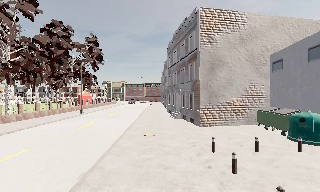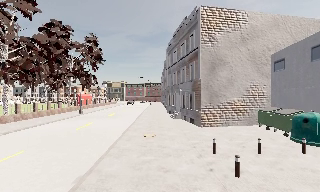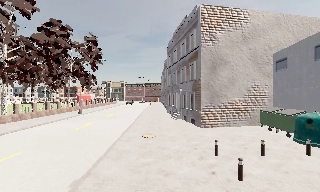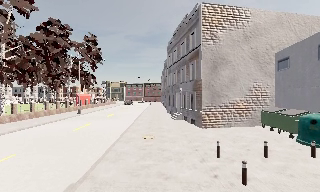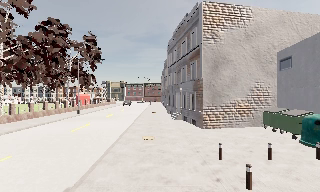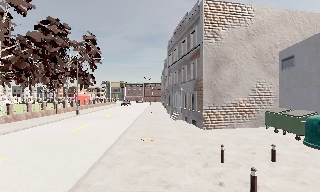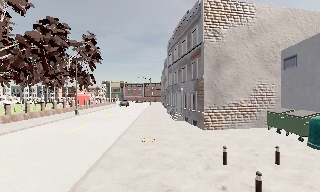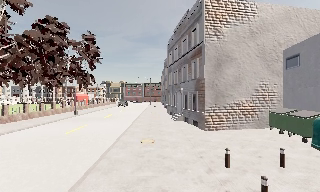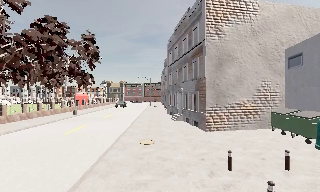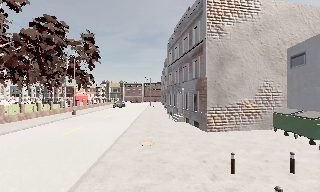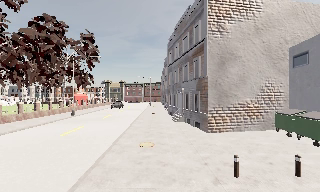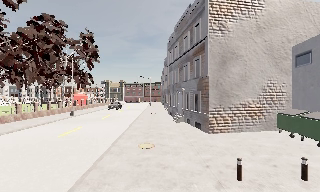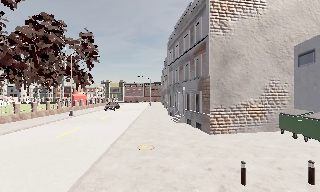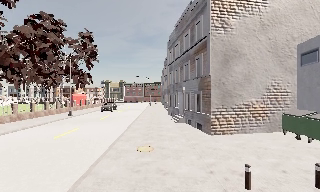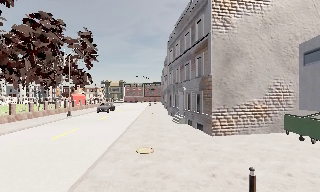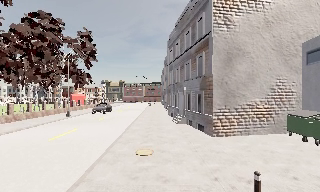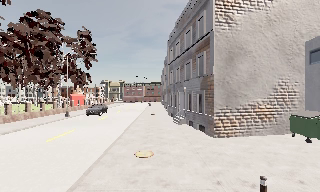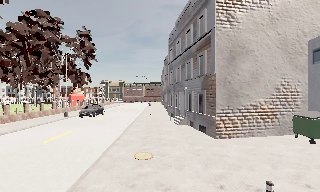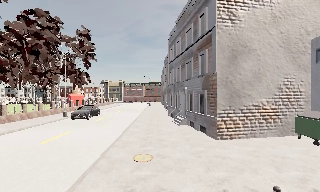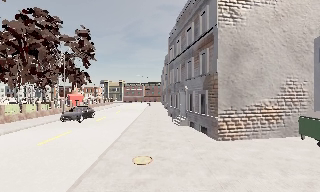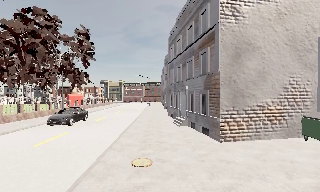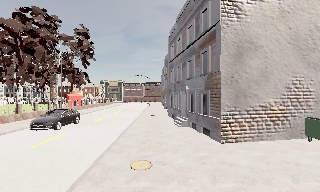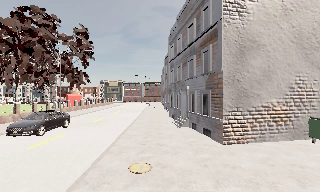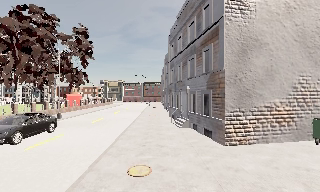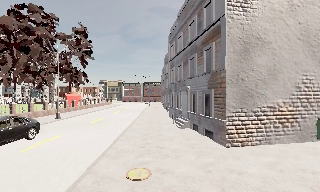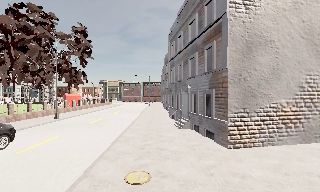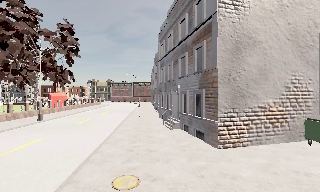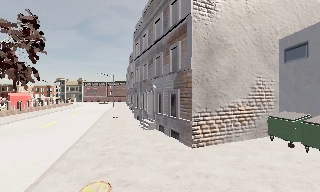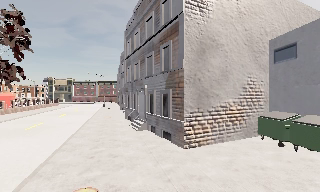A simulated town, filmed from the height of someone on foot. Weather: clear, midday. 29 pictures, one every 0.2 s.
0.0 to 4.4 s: The camera travels forward, about 5 m, so what stands in front looms larger.
4.4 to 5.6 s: The camera swings to its right by about 15 degrees, and the scene slides to the left. It travels forward, about 1.5 m, so what stands in front looms larger.
The film runs forward here.
